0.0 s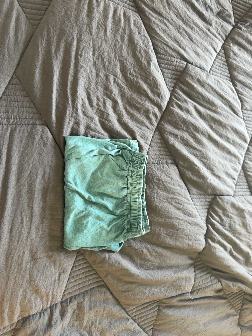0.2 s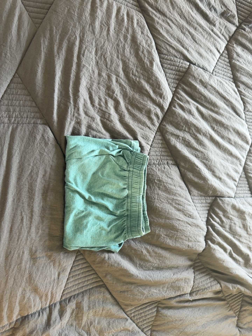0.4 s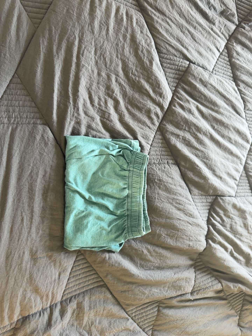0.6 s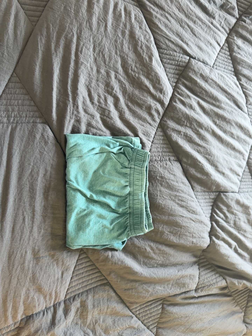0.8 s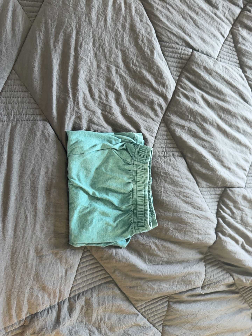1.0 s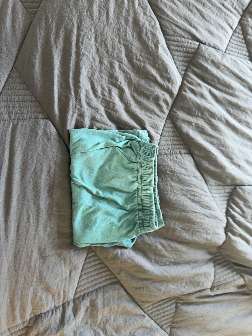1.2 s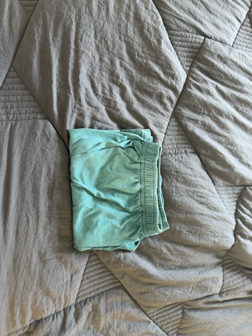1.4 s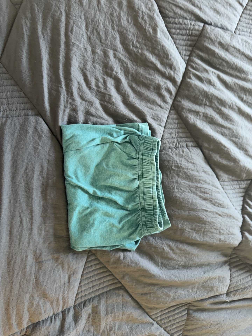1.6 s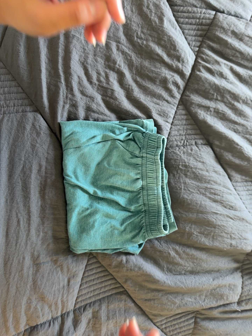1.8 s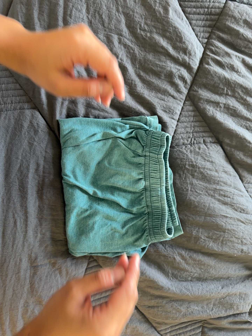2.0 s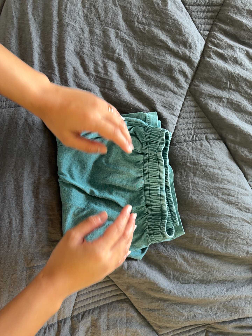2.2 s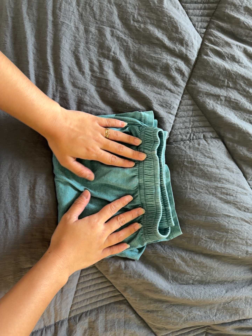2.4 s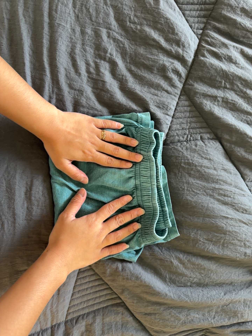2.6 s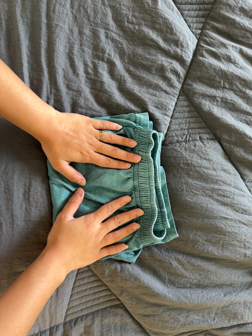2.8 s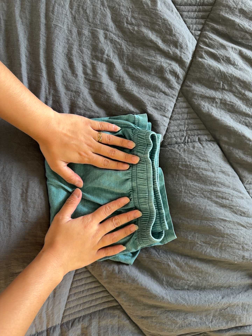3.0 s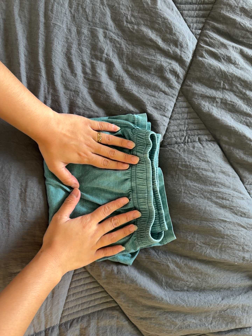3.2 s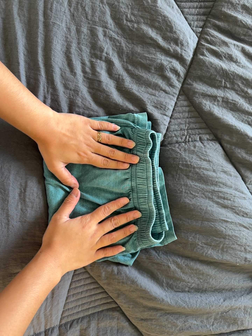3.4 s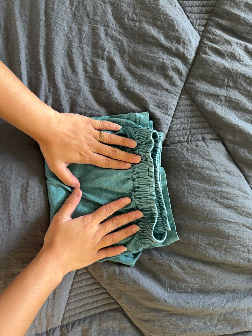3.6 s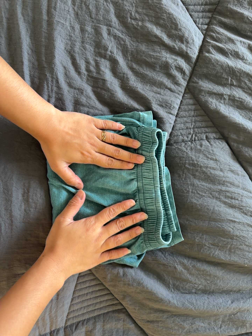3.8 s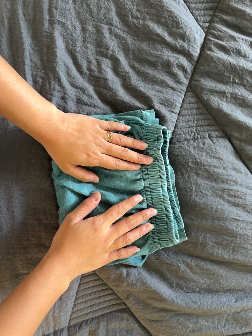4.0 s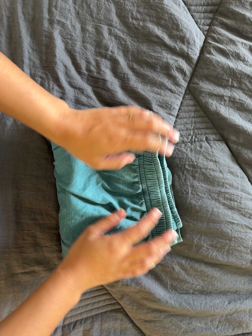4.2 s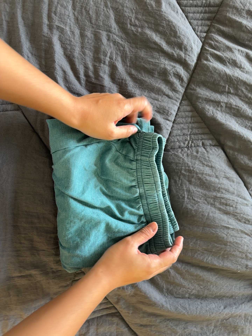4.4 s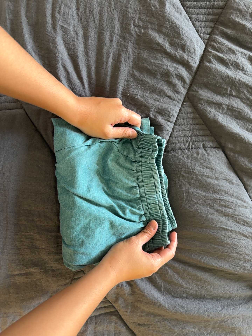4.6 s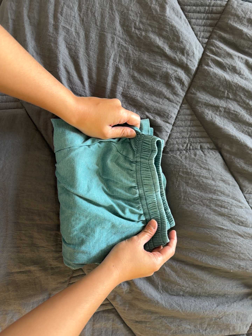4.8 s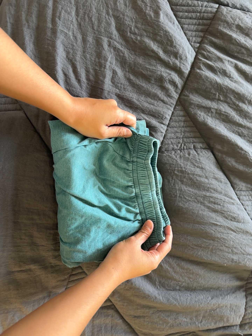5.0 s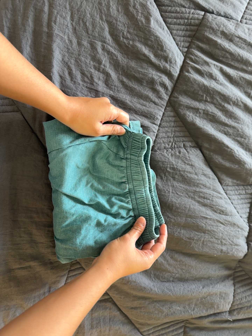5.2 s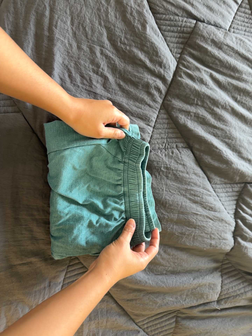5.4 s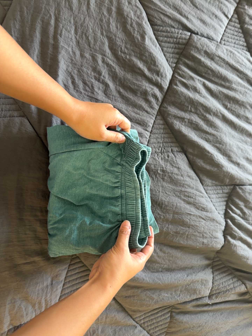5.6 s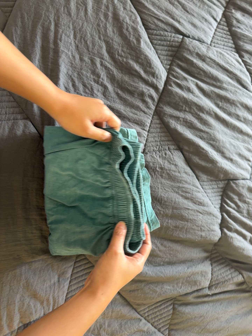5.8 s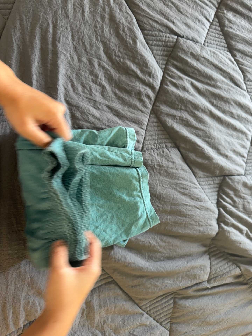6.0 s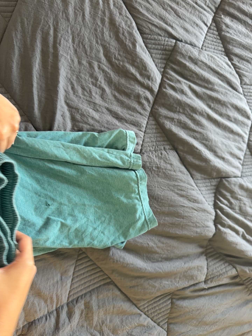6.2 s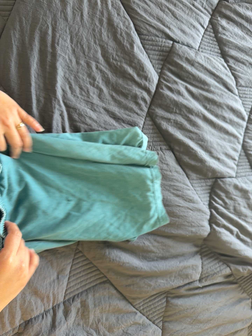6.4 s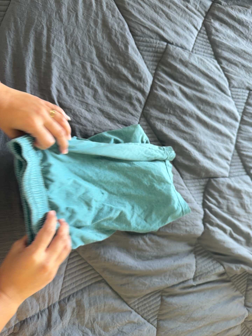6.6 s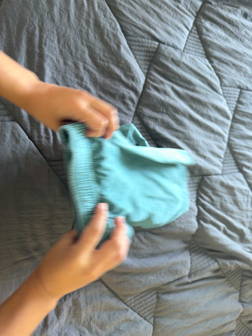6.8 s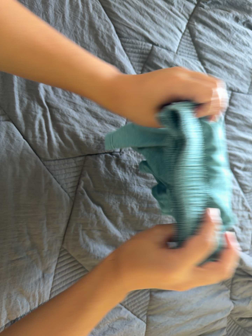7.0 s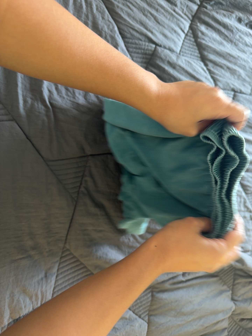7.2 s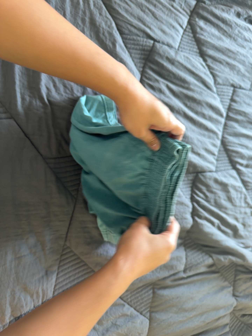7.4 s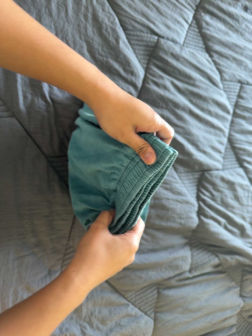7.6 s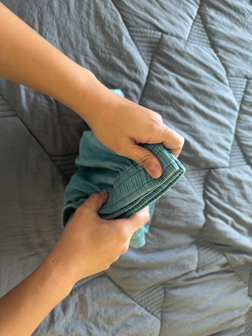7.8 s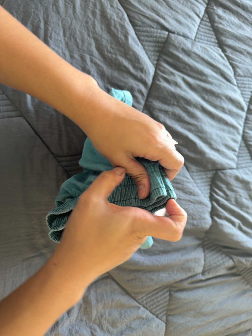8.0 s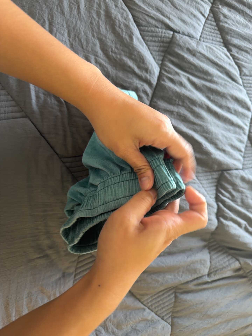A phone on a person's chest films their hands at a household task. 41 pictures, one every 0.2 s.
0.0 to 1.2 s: The camera shifts only a little, or ends up much as it began.
1.2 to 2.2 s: The camera pans to its left by about 10 degrees. It travels to its right and forward, about 14 cm.
2.2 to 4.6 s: The camera shifts only a little, or ends up much as it began.
4.6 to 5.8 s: The camera pans to its right by about 15 degrees. It travels backward and to its left, about 16 cm, so what stands in front gets smaller.
5.8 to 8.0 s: The camera shifts only a little, or ends up much as it began.
The film runs backward here.
